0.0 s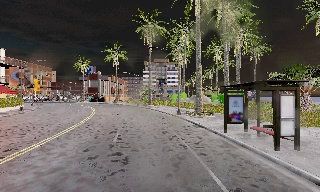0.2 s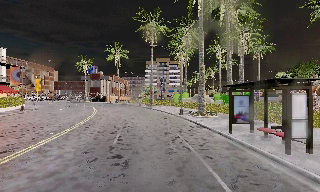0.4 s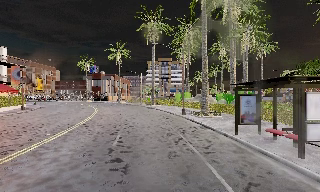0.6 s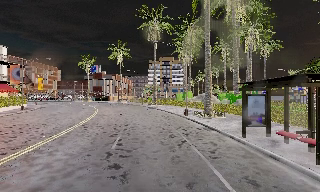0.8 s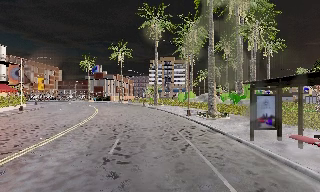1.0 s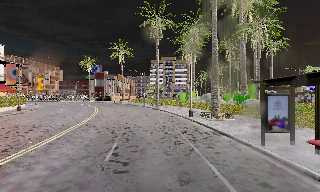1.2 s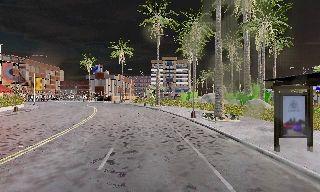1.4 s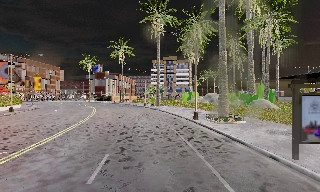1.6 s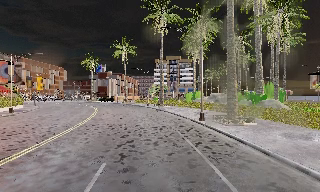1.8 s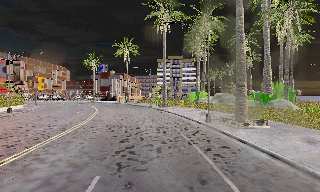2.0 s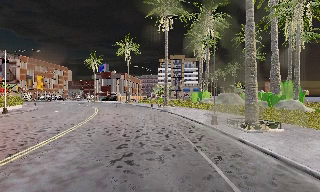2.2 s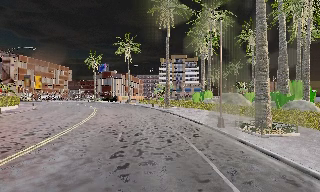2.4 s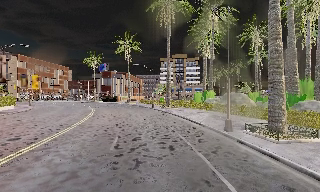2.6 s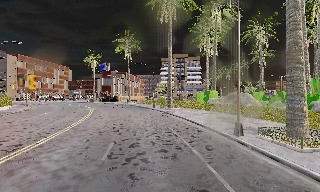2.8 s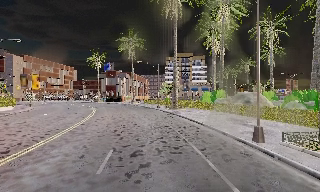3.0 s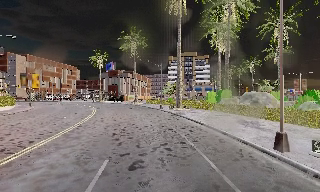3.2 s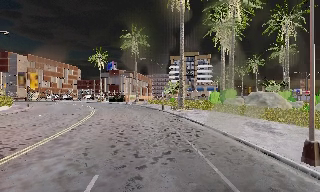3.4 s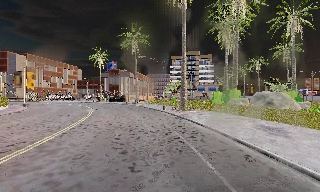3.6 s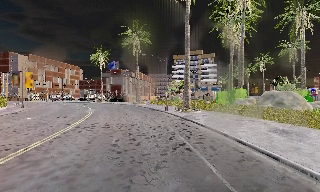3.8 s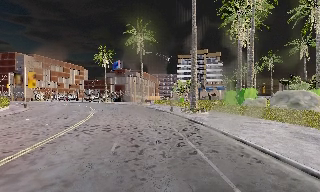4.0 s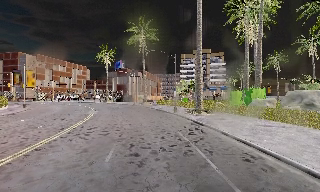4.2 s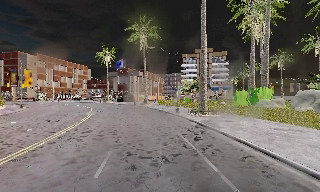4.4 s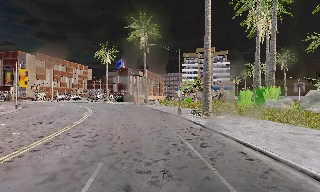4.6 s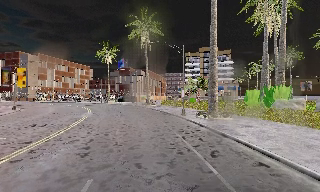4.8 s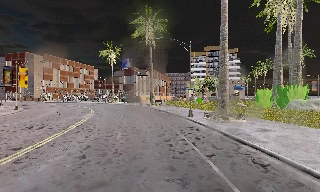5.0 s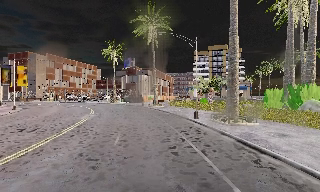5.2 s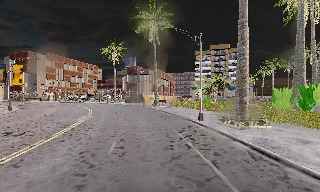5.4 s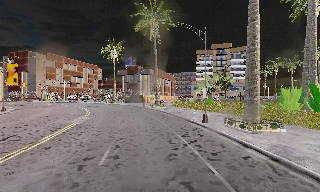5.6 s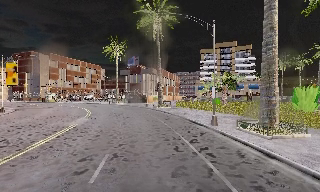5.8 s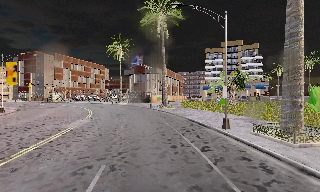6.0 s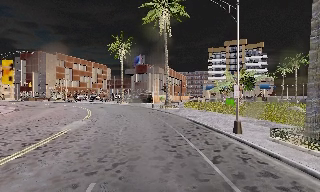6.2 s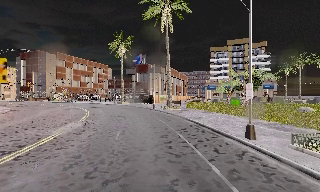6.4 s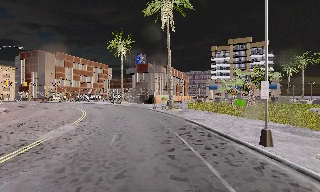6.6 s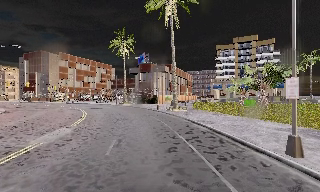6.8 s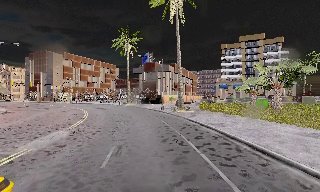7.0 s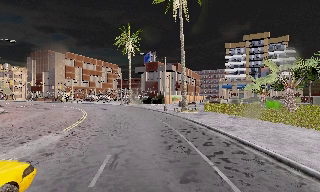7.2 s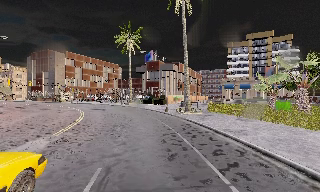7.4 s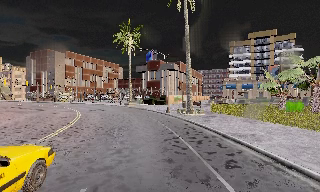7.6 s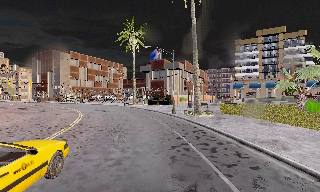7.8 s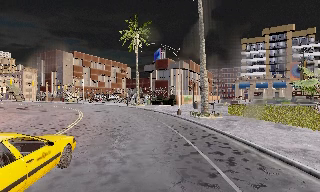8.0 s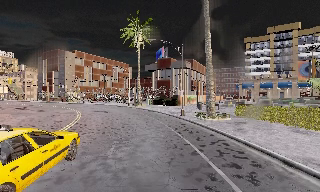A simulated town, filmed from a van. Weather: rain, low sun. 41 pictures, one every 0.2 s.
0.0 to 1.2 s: The camera travels forward, about 3.5 m, so what stands in front looms larger. It gains speed.
1.2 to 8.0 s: The scene slides to the right, as the camera pans about 25 degrees to its left. It travels forward, about 35 m, so what stands in front looms larger.
The film runs forward here.
